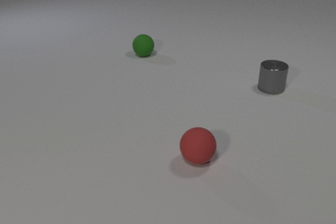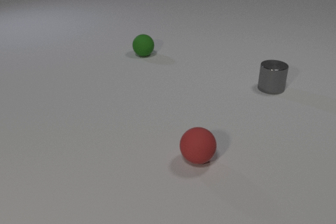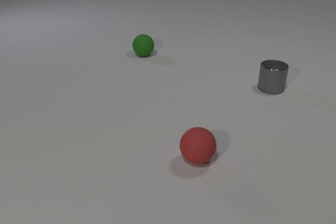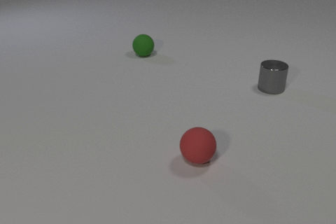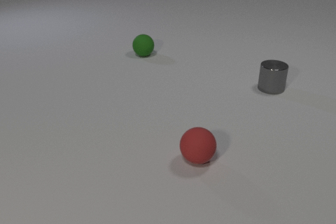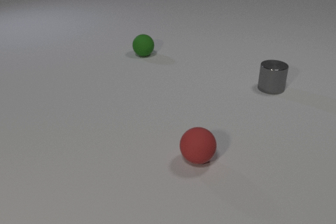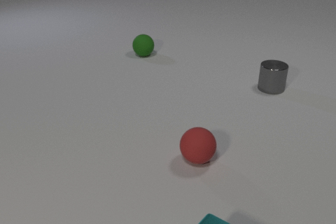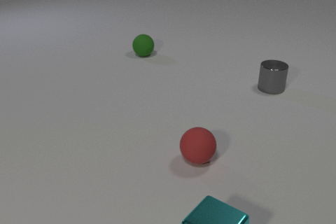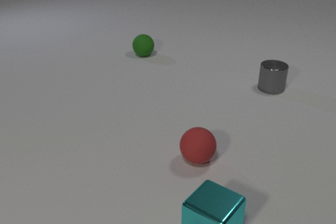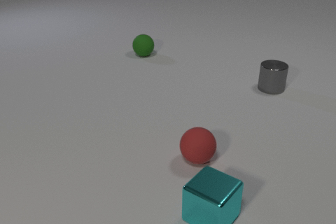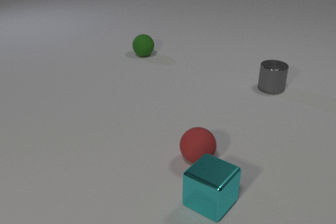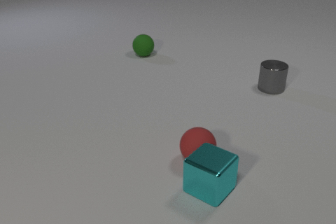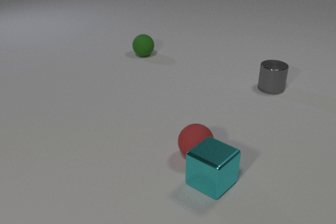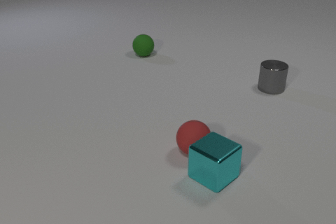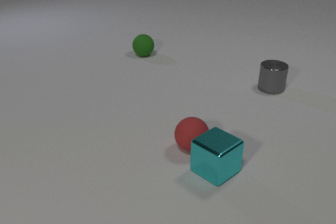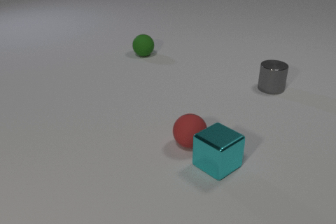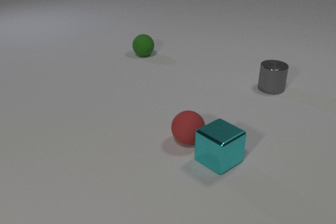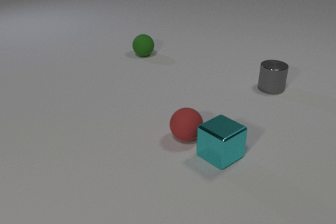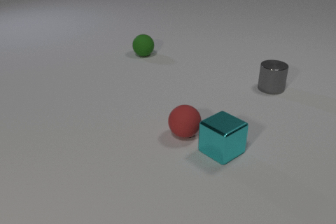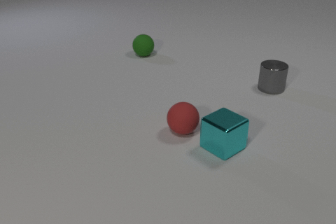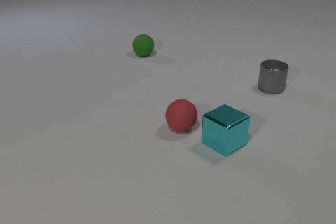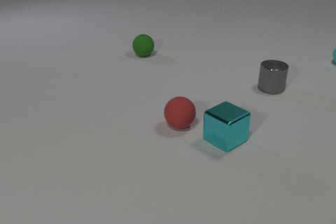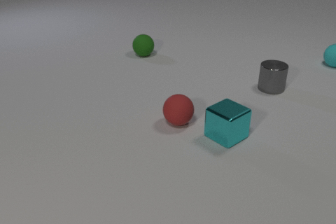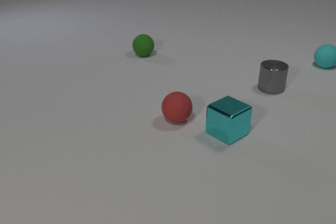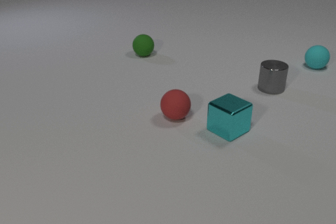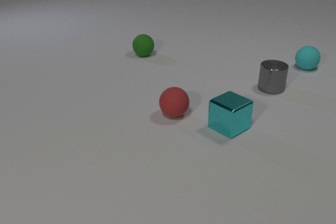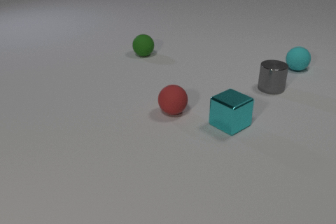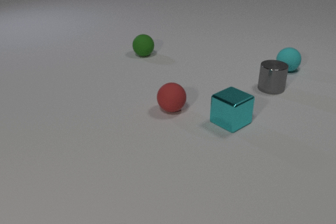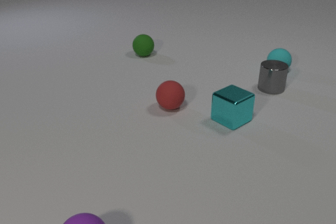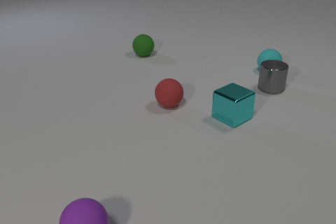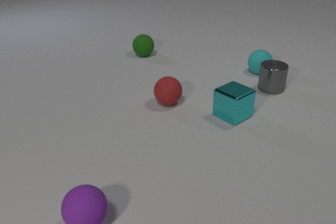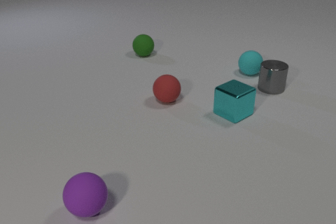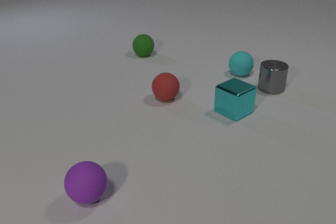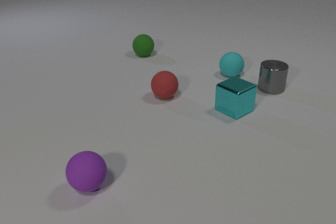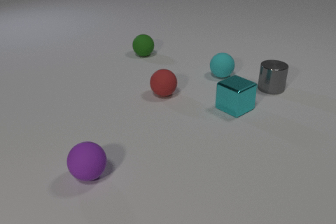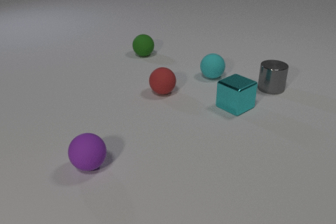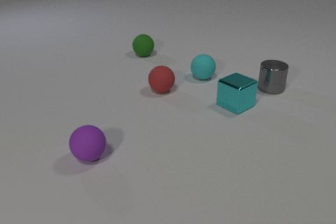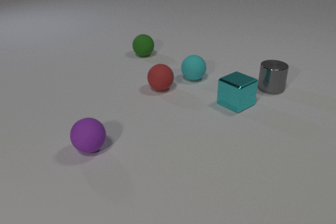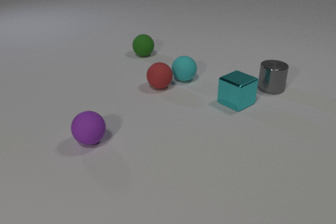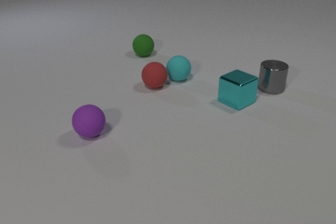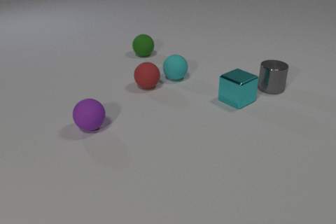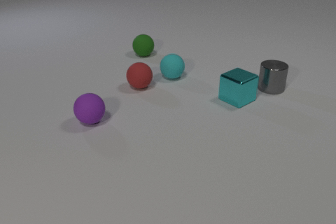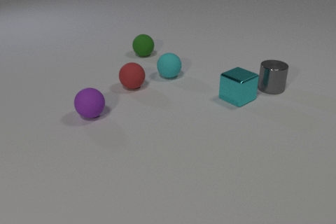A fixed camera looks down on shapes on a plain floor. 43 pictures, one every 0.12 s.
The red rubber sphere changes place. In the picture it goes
away from the camera.
The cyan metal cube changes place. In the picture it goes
away from the camera.
0.00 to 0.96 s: The cyan metal cube comes in at the bottom edge, slides away from the camera.
0.96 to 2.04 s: The cyan metal cube slides away from the camera. The red rubber sphere rolls away from the camera. The cyan metal cube and the red rubber sphere collide.
2.04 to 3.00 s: The cyan metal cube slides away from the camera. The red rubber sphere rolls away from the camera. The cyan rubber sphere comes in at the right edge, rolls to the left and toward the camera.
3.00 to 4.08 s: The cyan metal cube slides away from the camera. The red rubber sphere rolls away from the camera. The cyan rubber sphere rolls to the left and toward the camera. The purple rubber sphere comes in at the bottom edge, rolls away from the camera.
4.08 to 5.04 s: The cyan metal cube slides away from the camera. The red rubber sphere rolls to the left and away from the camera. The cyan rubber sphere rolls to the left. The purple rubber sphere rolls away from the camera. The red rubber sphere and the cyan rubber sphere collide.
How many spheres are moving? 3.
What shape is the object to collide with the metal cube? sphere.
What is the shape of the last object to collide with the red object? sphere.
